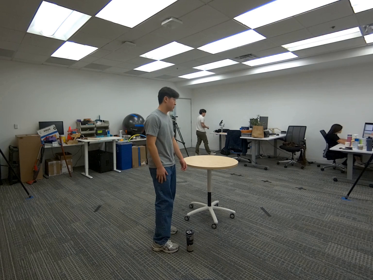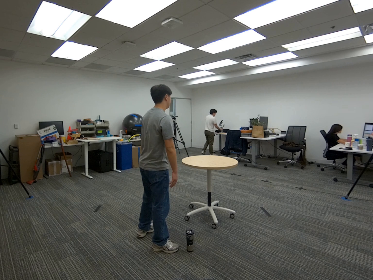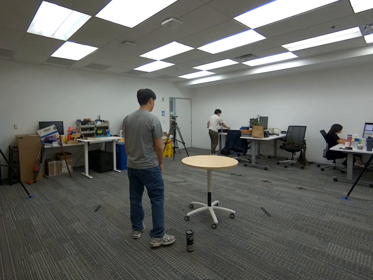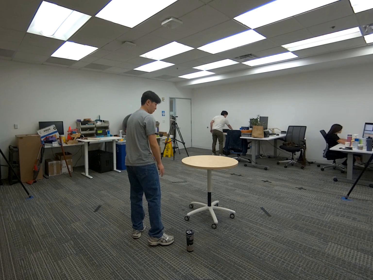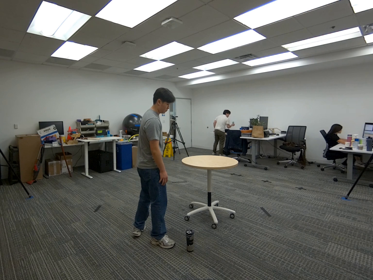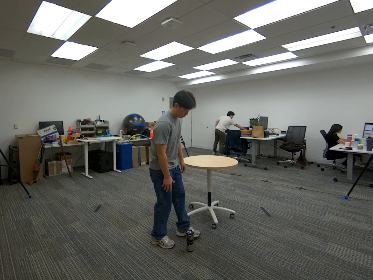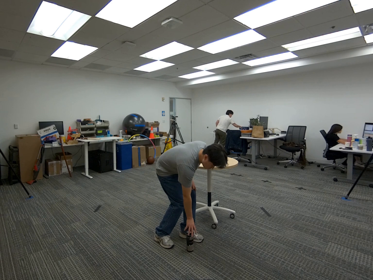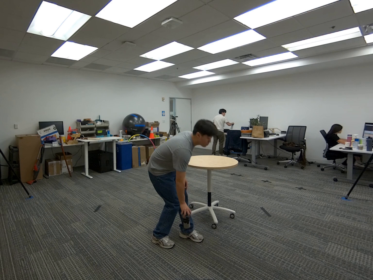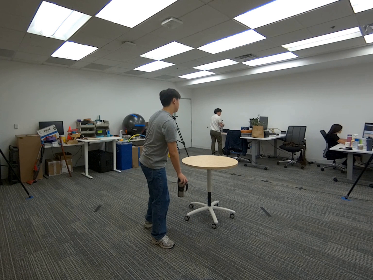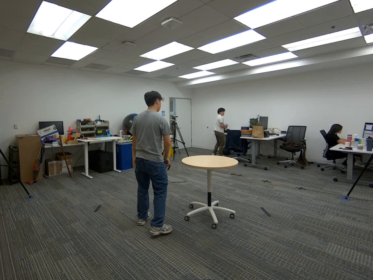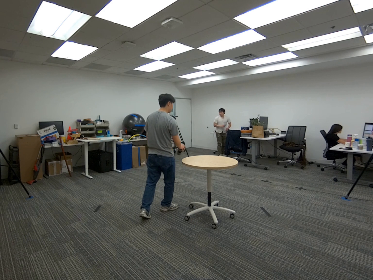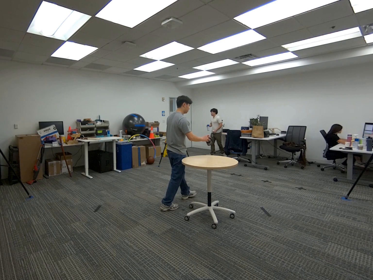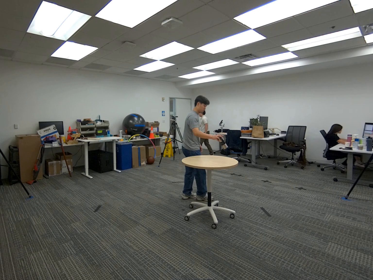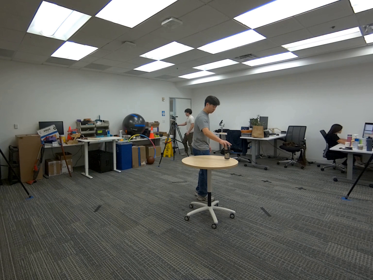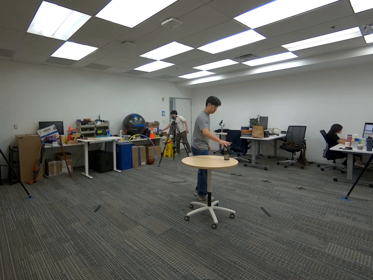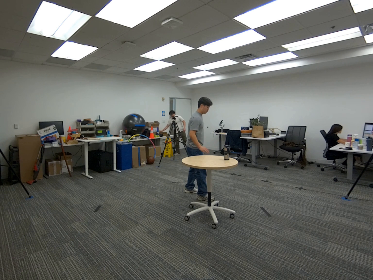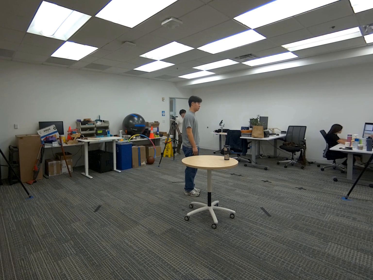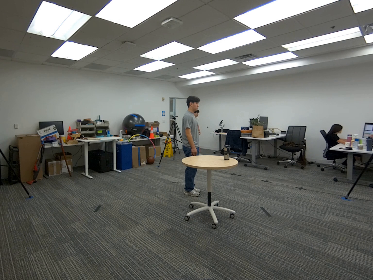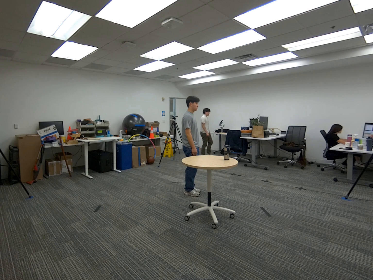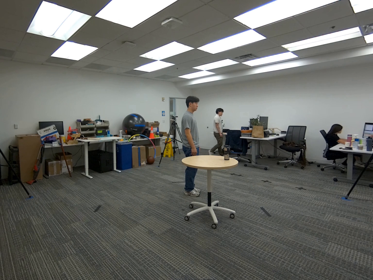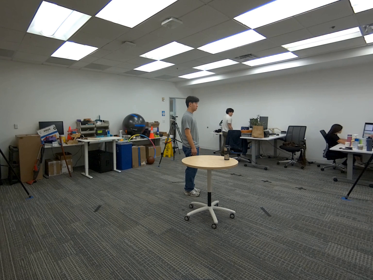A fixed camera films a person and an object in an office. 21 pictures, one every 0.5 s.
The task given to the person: Walk to the coffee mug on the ground, pick it up with your right hand and place the mug on the round table.
